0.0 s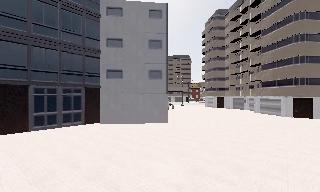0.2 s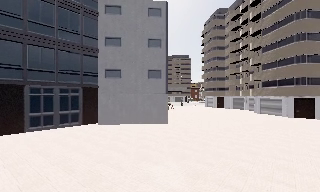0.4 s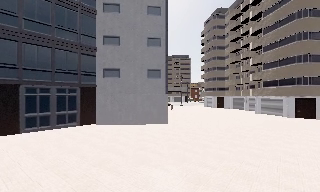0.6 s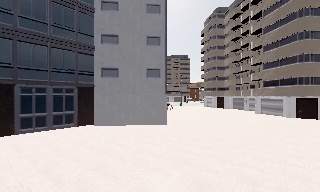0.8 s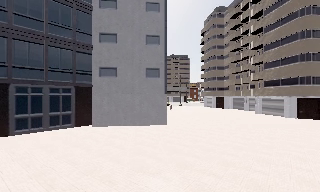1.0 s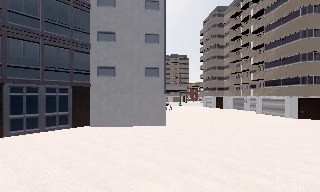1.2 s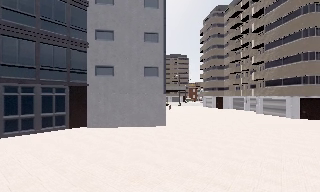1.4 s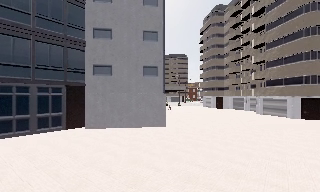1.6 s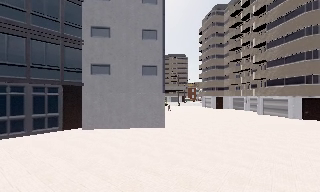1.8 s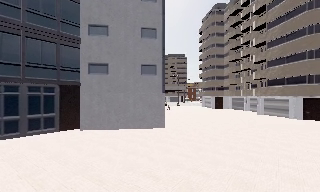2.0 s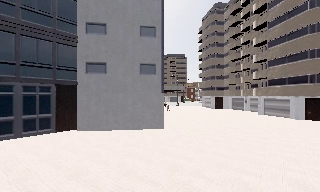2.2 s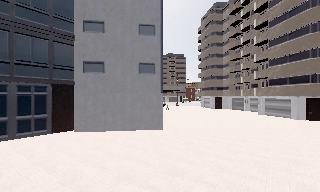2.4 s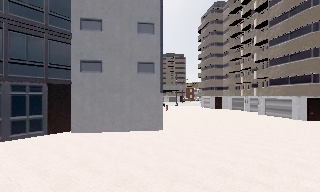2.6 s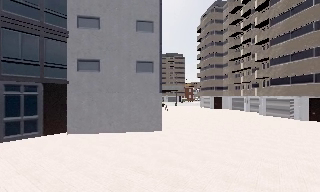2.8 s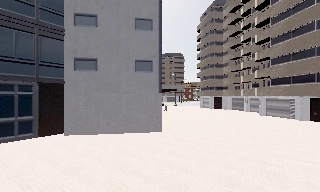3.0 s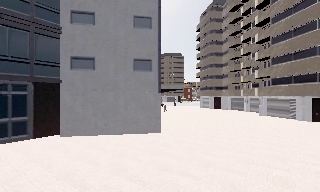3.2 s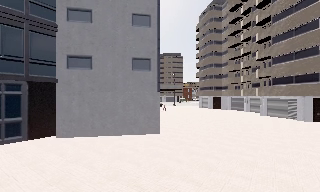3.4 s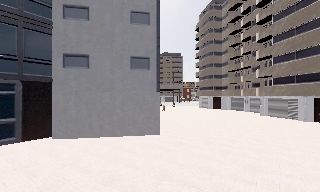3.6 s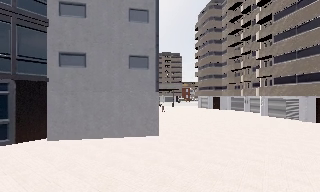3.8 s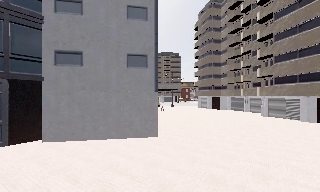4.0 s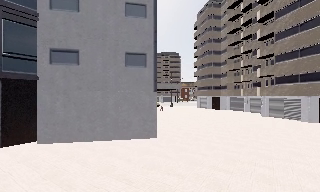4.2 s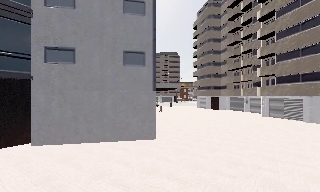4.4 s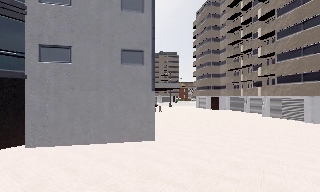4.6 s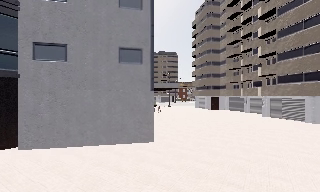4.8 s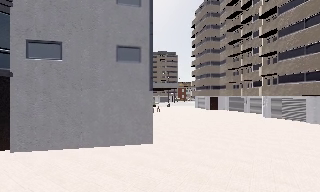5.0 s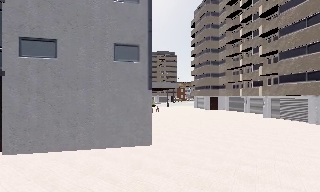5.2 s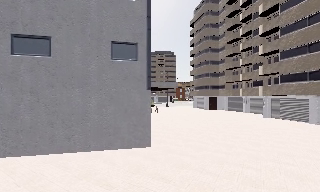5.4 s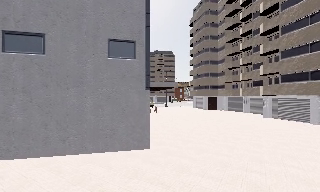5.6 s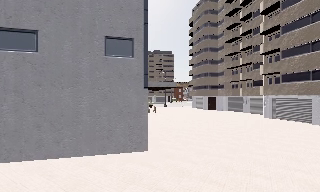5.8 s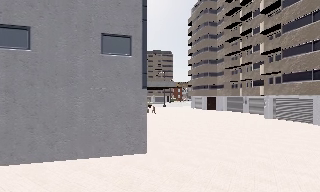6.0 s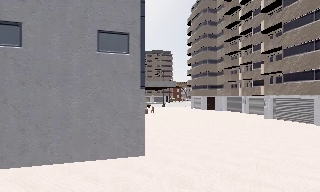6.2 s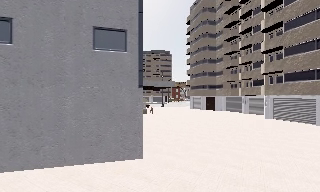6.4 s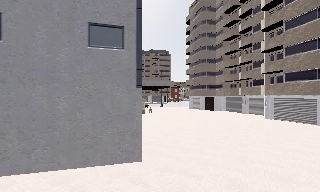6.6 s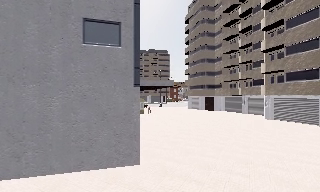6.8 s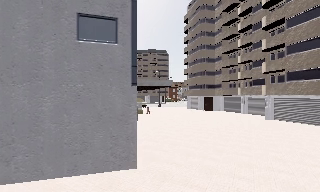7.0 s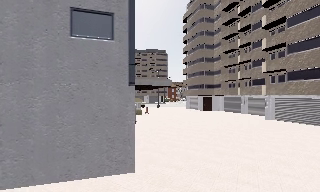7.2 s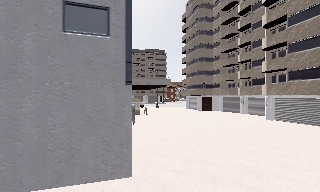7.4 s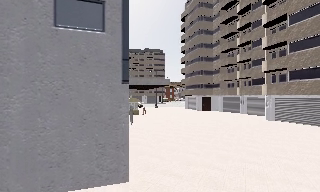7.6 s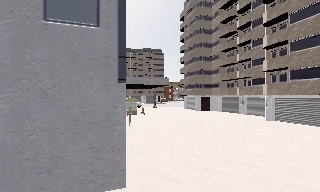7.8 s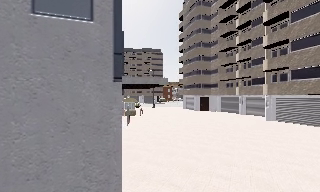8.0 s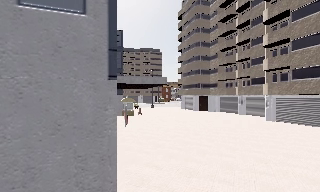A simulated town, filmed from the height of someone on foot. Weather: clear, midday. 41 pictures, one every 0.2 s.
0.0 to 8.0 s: The scene slides to the left, as the camera pans about 10 degrees to its right. It travels forward, about 13 m, so what stands in front looms larger.
The film runs forward here.
